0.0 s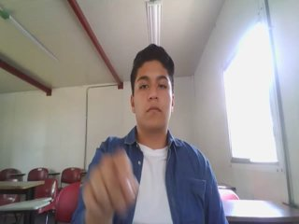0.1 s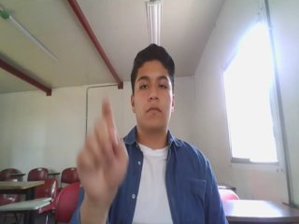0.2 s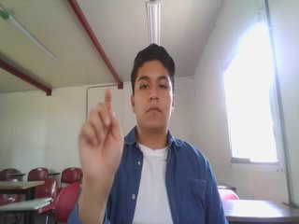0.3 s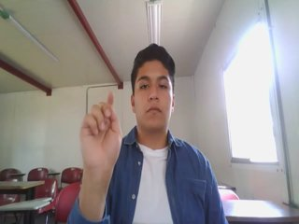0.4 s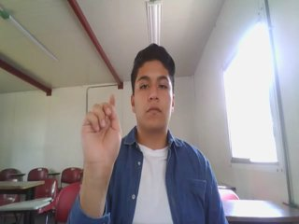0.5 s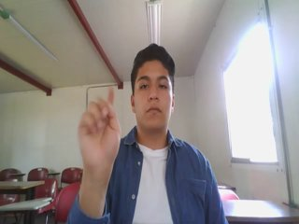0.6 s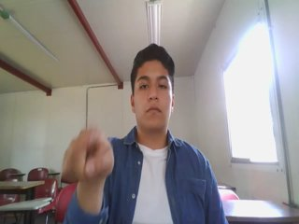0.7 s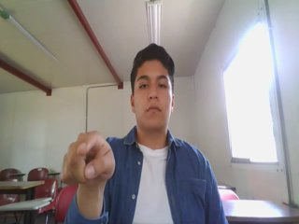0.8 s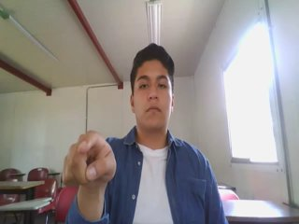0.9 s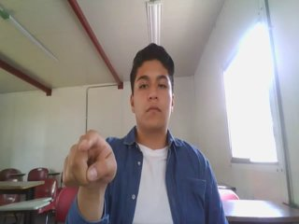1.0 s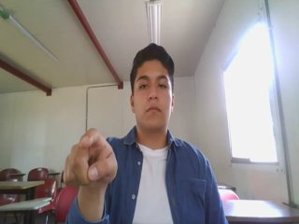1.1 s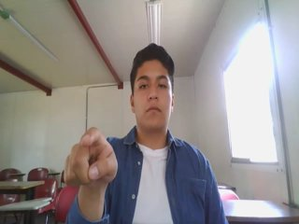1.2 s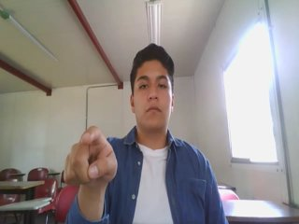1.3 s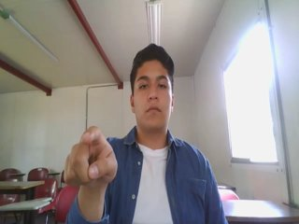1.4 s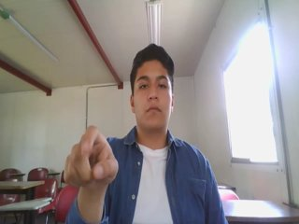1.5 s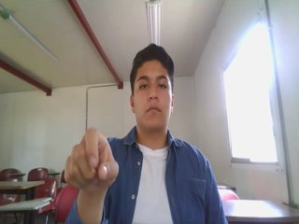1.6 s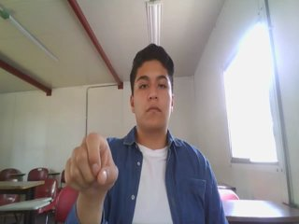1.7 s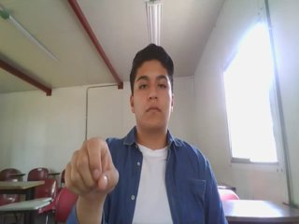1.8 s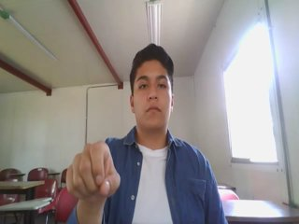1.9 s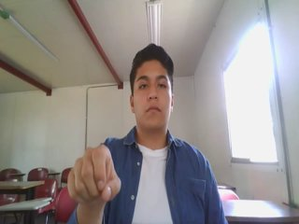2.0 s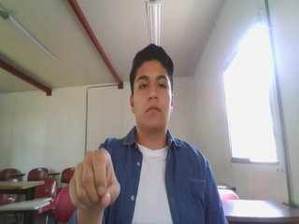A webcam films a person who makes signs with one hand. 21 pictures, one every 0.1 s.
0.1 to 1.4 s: Click with one finger.
1.5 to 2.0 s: Non-gesture.
